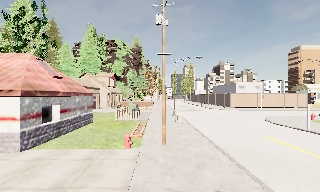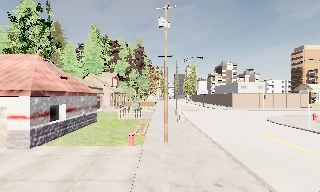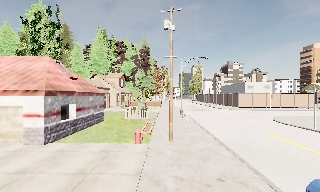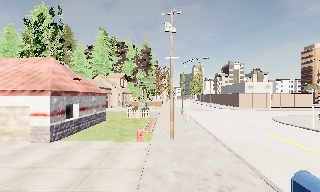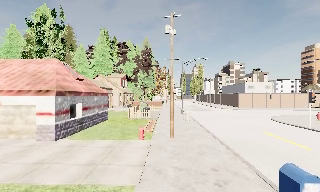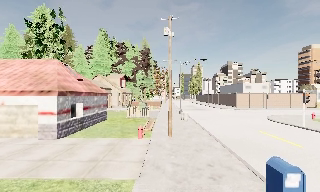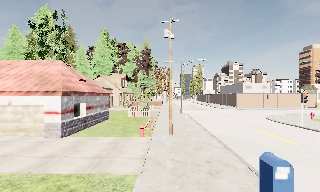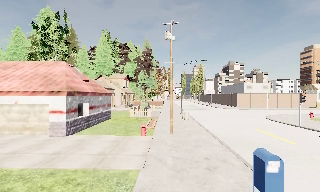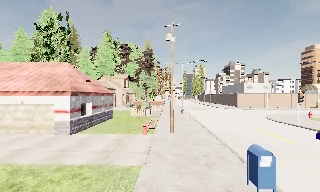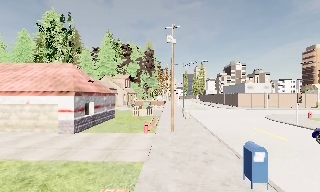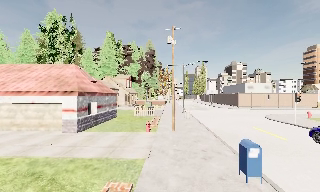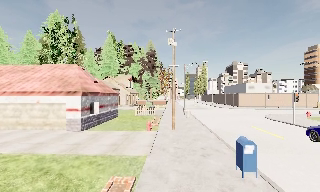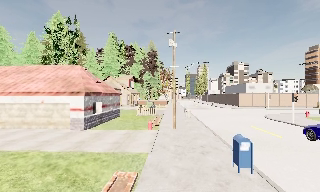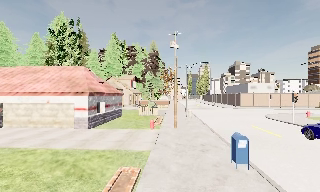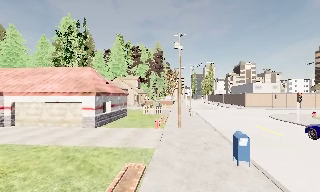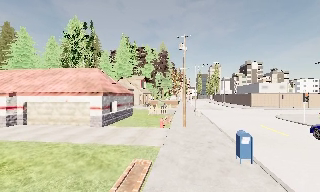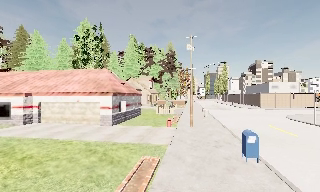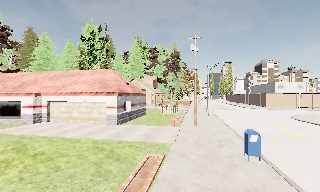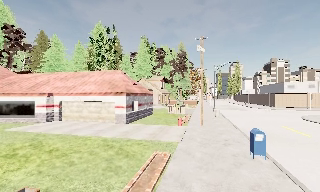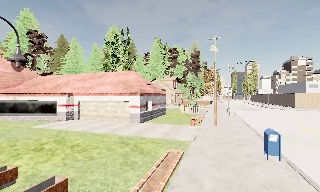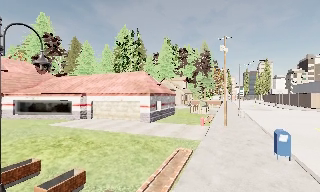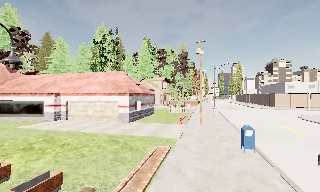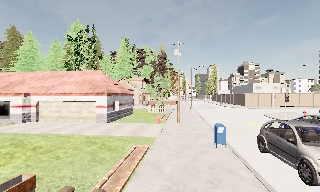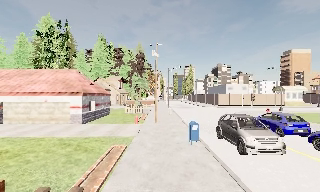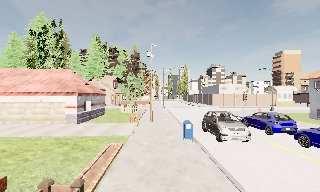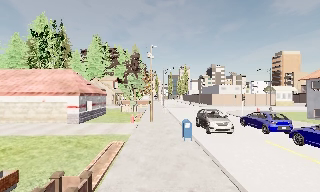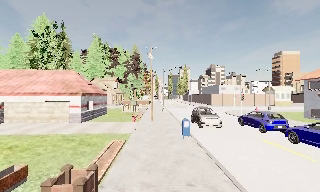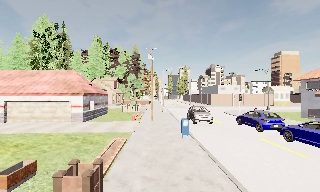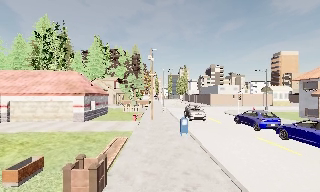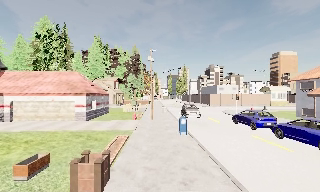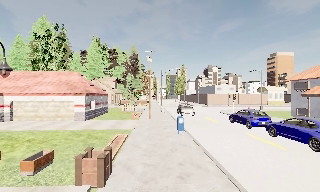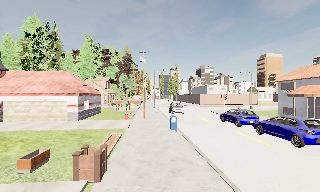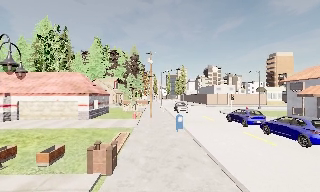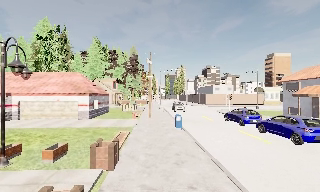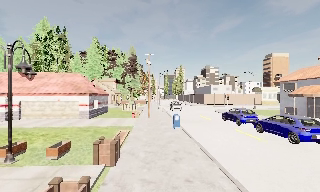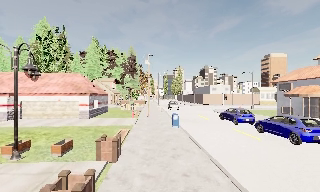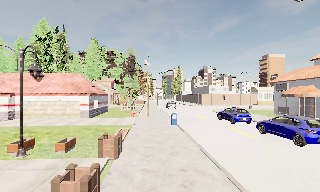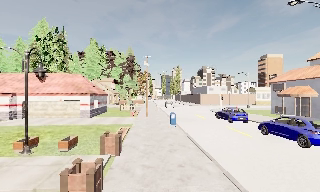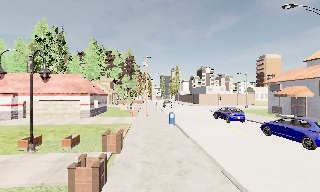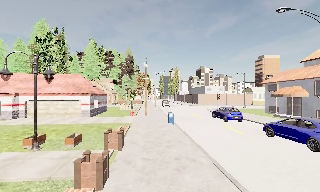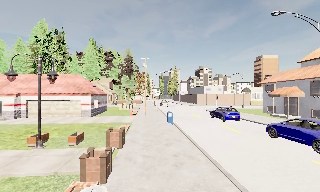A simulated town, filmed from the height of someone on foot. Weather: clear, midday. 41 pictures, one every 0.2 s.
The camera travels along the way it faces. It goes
backward.
0.0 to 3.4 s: The camera pans to its left, which is counterclockwise from overhead, by about 15 degrees. It travels backward, about 5 m, so what stands in front gets smaller.
3.4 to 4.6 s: The camera pans to its right, which is clockwise from overhead, by about 10 degrees. It travels backward, about 1.5 m, so what stands in front gets smaller.
4.6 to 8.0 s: The camera travels backward, about 6 m, so what stands in front gets smaller.
The film runs backward here.
